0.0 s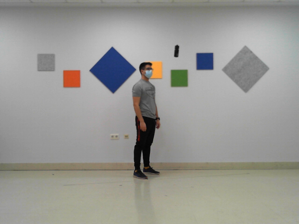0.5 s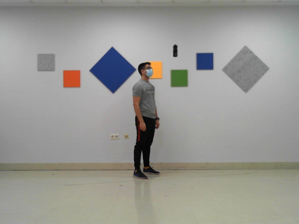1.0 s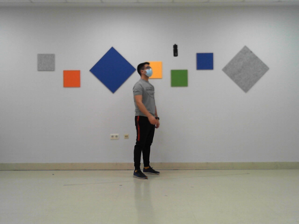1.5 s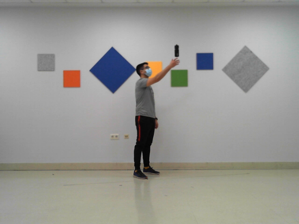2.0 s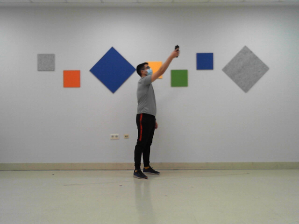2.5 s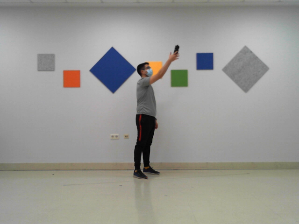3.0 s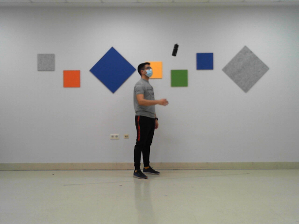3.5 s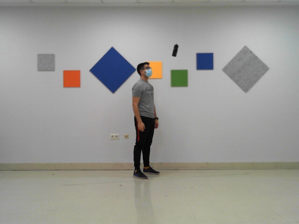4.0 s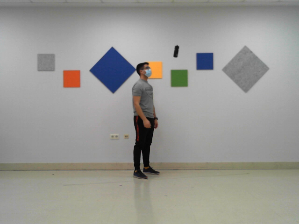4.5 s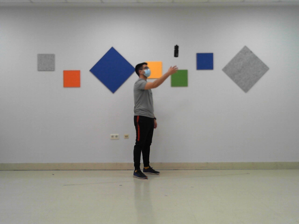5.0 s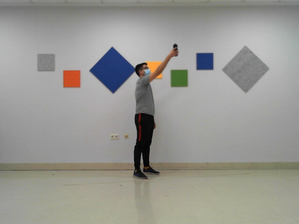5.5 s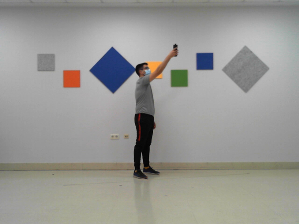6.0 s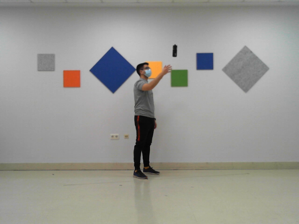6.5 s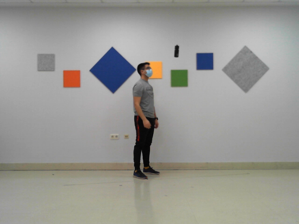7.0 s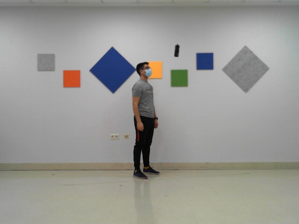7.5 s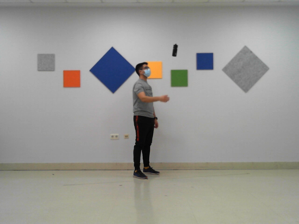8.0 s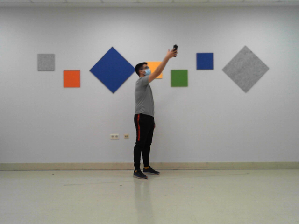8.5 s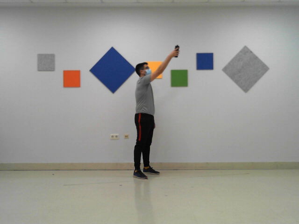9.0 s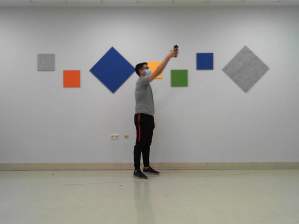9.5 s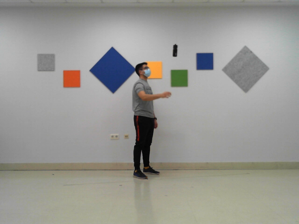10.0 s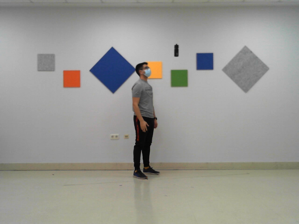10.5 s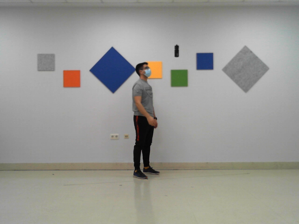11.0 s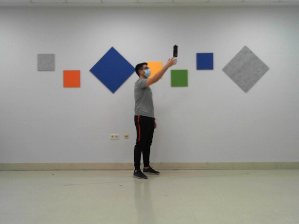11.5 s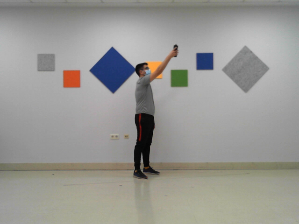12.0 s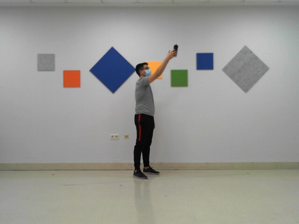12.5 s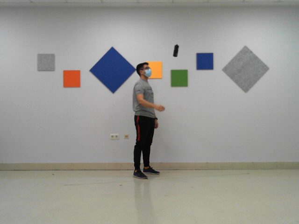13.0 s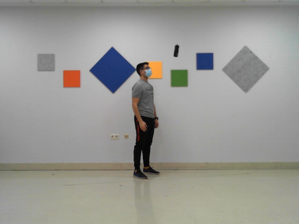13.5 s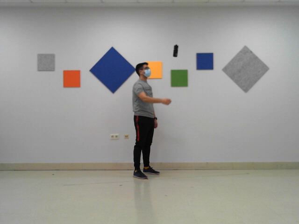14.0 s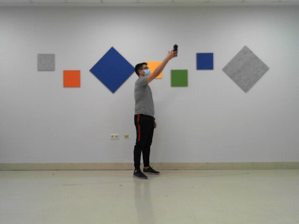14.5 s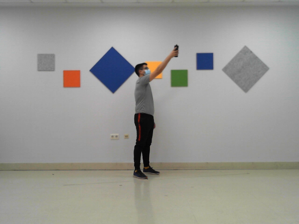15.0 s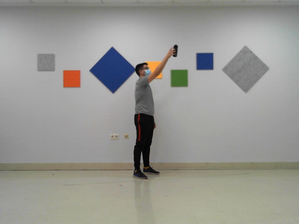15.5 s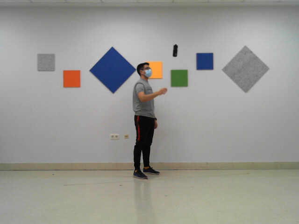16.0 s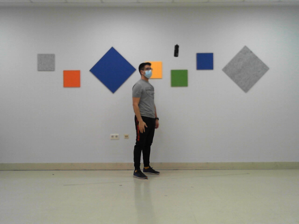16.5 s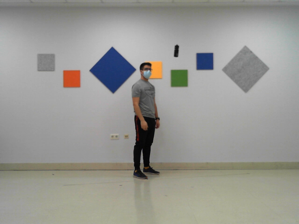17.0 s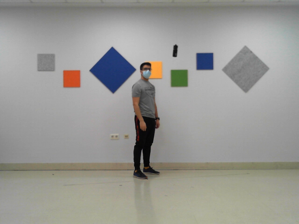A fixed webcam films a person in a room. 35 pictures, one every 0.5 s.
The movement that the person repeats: Reach up for a bottle in a high position, right hand.
